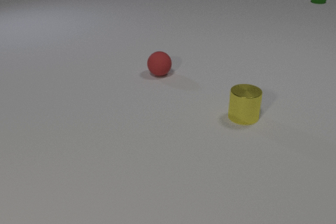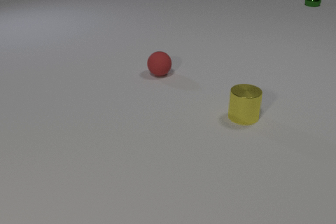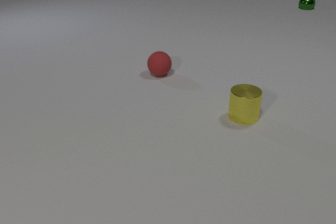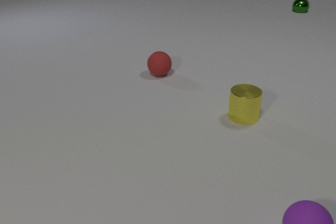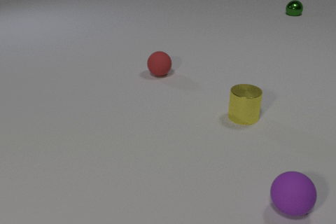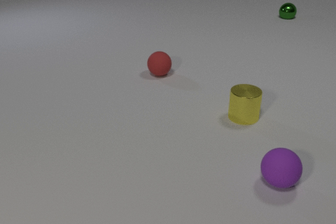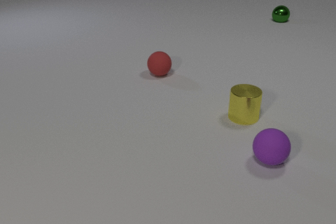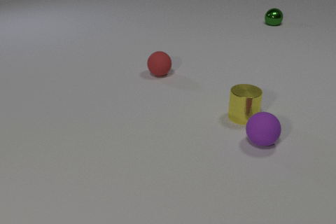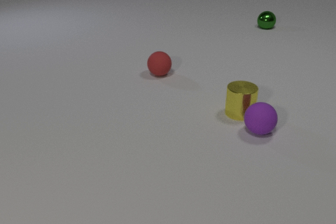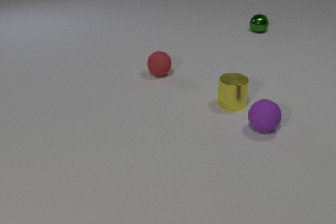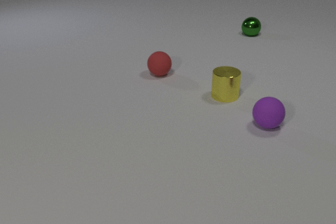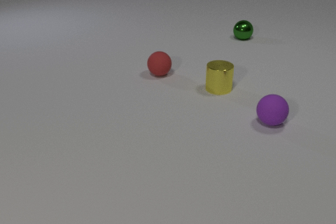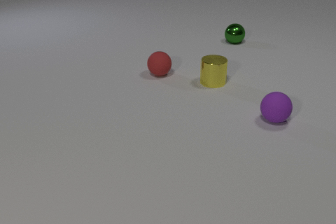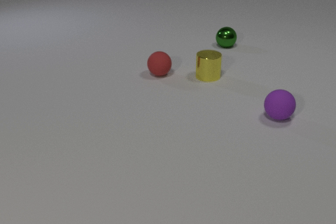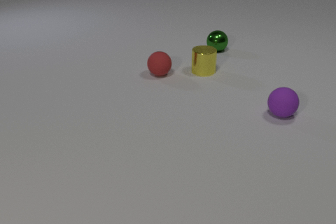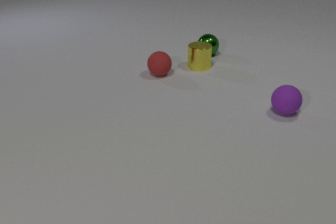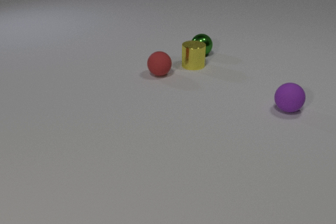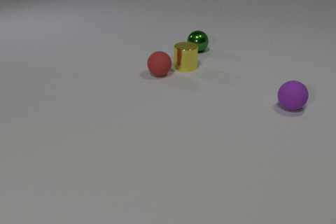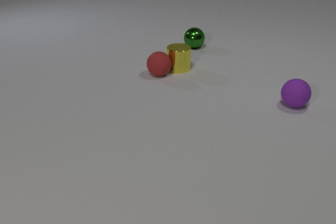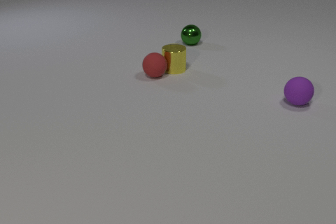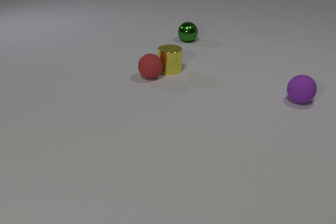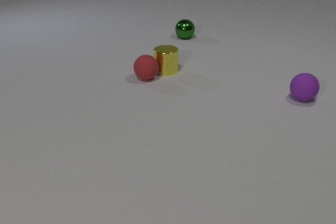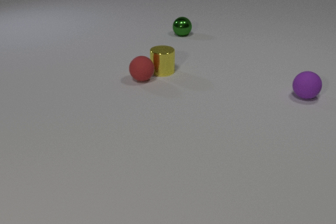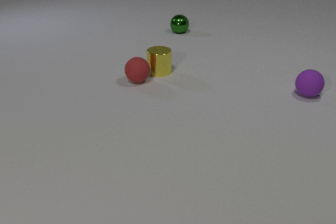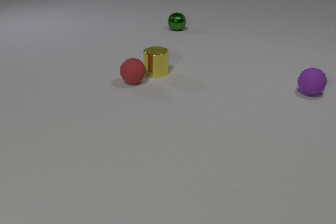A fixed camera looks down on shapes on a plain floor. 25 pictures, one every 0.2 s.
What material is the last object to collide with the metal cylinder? rubber.
How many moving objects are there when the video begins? 1.
What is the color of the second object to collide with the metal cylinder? green.
0.0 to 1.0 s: The purple rubber sphere comes in at the bottom edge, rolls away from the camera. The green metal sphere rolls toward the camera and to the left.
1.0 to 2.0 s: The purple rubber sphere rolls away from the camera. The yellow metal cylinder slides away from the camera and to the left. The green metal sphere rolls toward the camera and to the left. The purple rubber sphere and the yellow metal cylinder collide.
2.0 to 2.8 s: The purple rubber sphere rolls away from the camera and to the right. The yellow metal cylinder slides away from the camera and to the left. The green metal sphere rolls toward the camera and to the left.
2.8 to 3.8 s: The purple rubber sphere rolls away from the camera and to the right. The yellow metal cylinder slides to the left. The green metal sphere rolls to the left and away from the camera. The yellow metal cylinder and the green metal sphere collide. The yellow metal cylinder and the red rubber sphere collide.
3.8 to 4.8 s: The purple rubber sphere rolls away from the camera and to the right. The yellow metal cylinder slides to the left and toward the camera. The green metal sphere rolls away from the camera. The red rubber sphere rolls to the left and toward the camera.
